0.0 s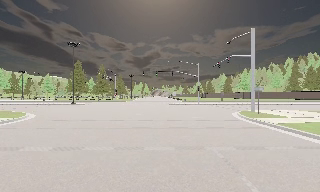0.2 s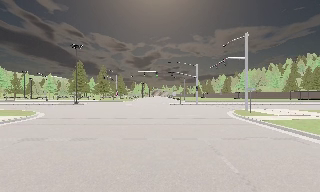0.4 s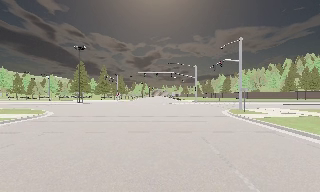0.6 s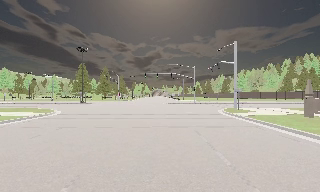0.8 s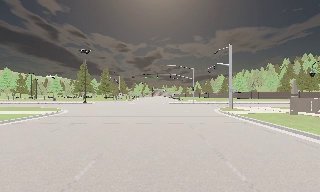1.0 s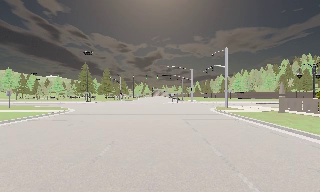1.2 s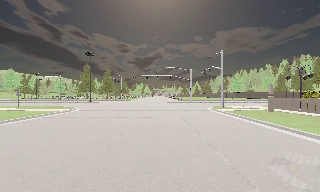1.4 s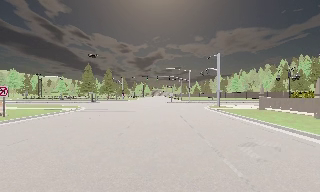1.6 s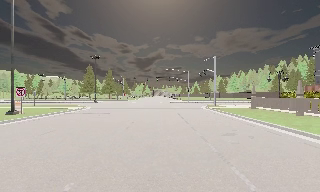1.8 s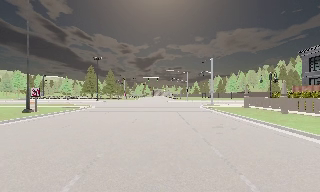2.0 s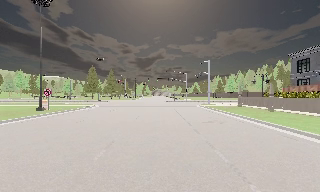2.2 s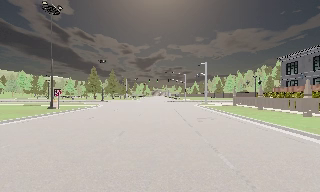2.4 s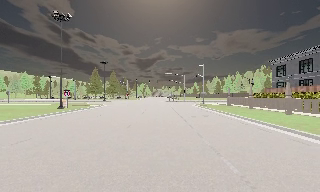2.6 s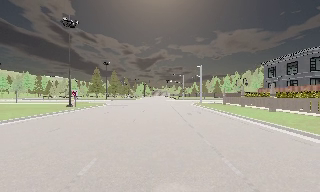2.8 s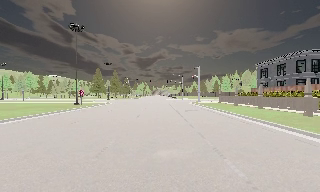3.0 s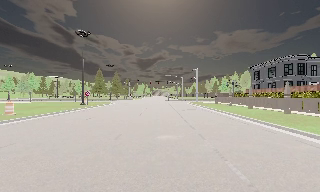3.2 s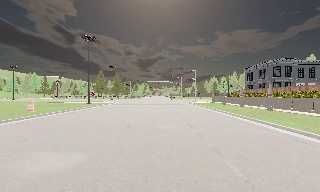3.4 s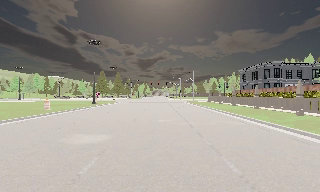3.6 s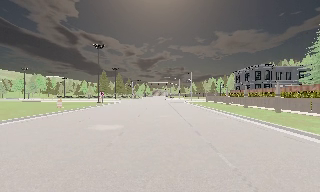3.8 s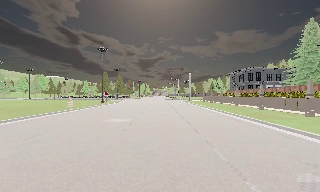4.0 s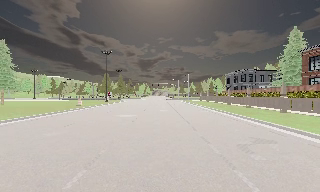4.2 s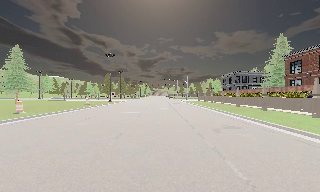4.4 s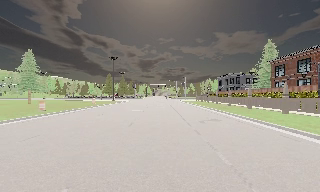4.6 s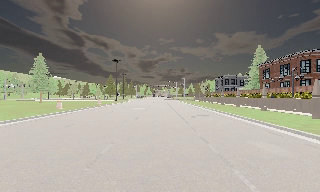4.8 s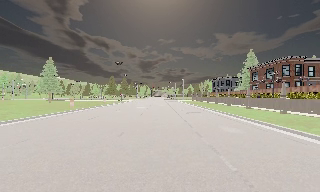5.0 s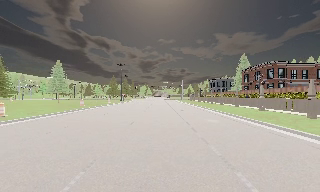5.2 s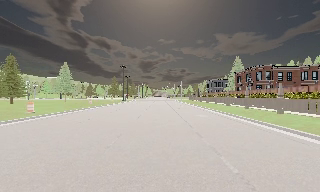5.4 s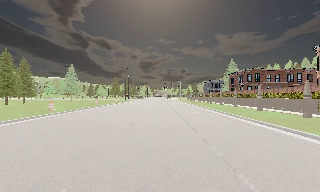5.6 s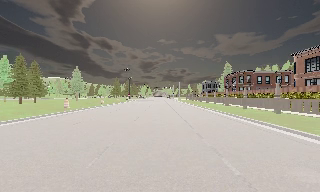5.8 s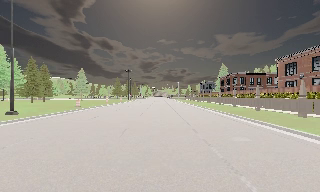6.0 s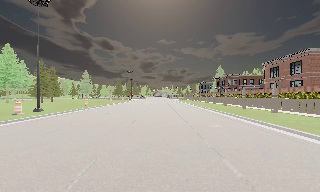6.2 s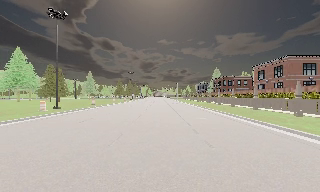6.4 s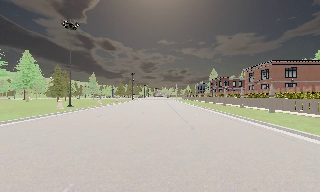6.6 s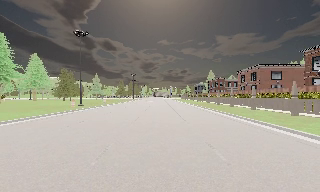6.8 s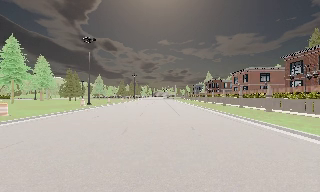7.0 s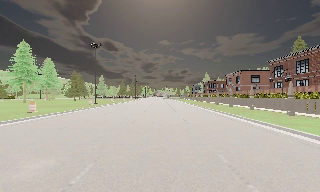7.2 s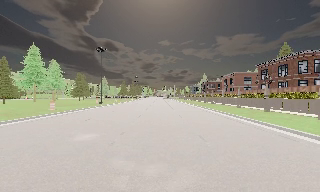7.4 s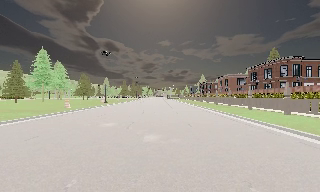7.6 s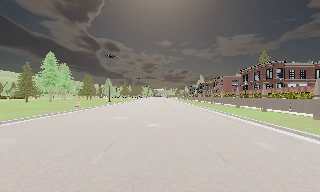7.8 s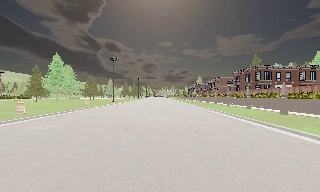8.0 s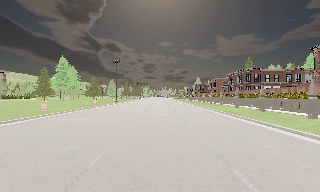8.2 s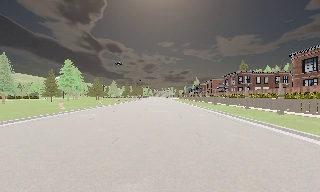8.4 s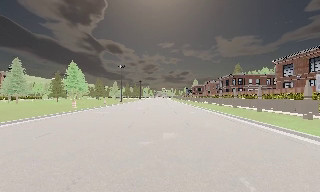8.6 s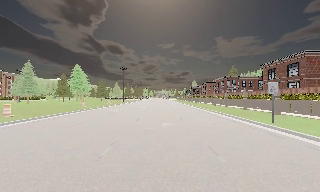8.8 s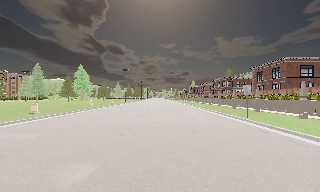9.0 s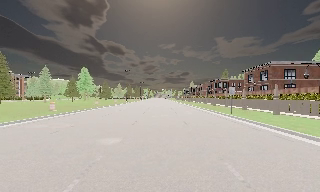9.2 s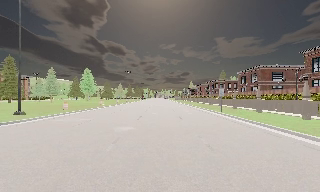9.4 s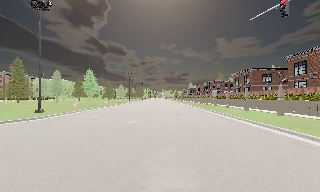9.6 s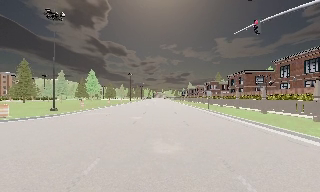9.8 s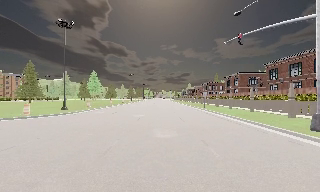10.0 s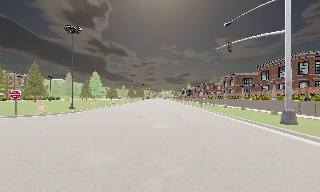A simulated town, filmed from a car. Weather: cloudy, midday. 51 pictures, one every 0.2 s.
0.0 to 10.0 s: The camera travels backward, about 120 m, so what stands in front gets smaller. It gains speed.
The film runs backward here.
